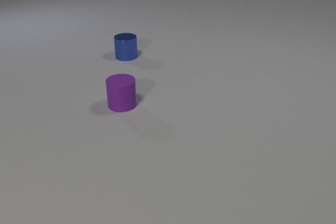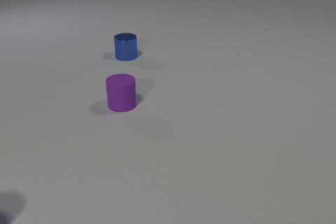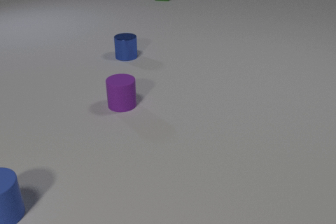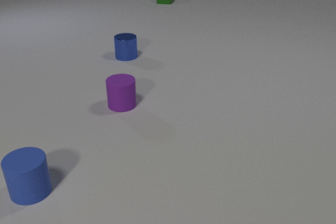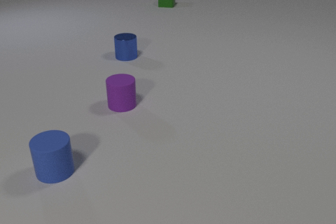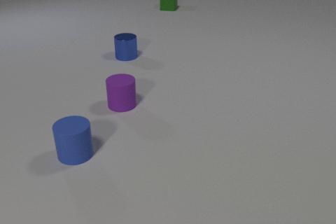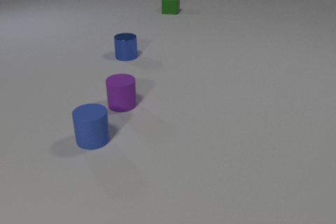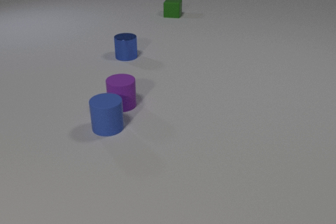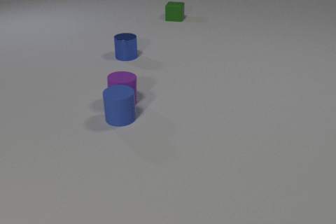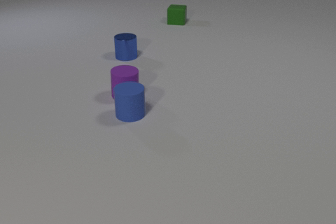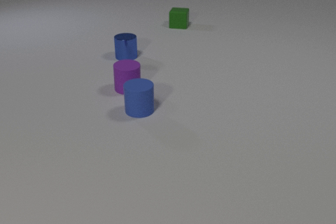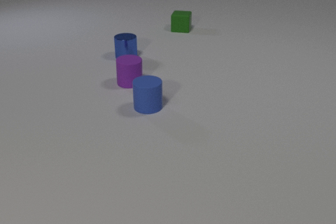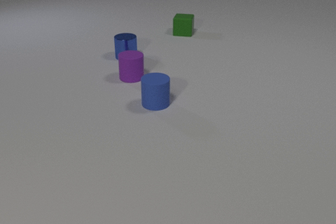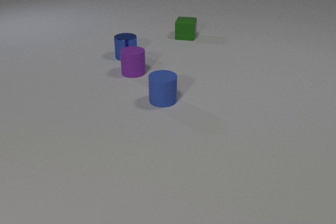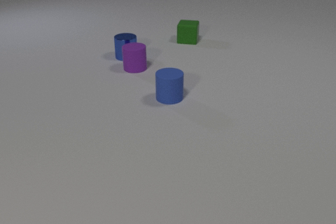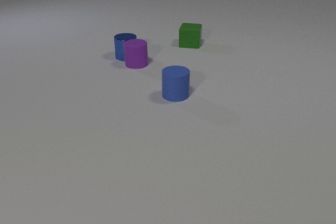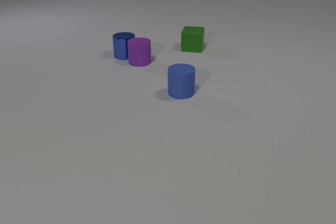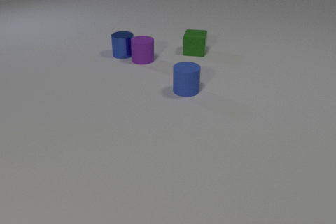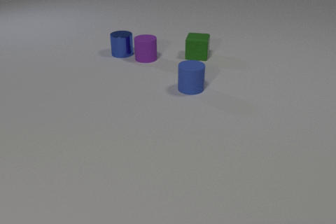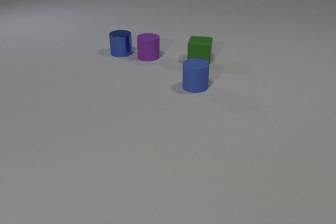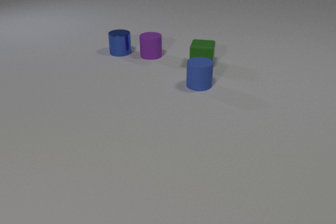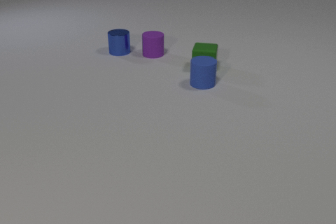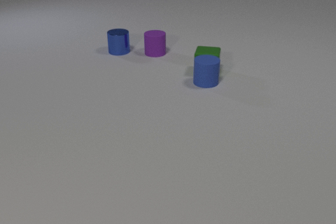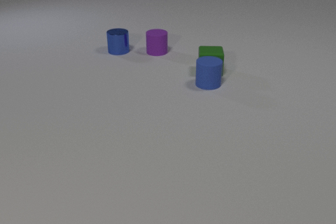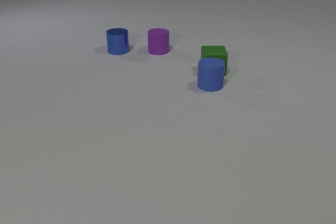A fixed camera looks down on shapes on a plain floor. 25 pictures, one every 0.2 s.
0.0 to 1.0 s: The blue rubber cylinder comes in at the left edge, slides to the right and away from the camera. The green rubber cube comes in at the top edge, slides toward the camera.
1.0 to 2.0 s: The blue rubber cylinder slides away from the camera and to the right. The purple rubber cylinder slides away from the camera. The green rubber cube slides toward the camera. The blue rubber cylinder and the purple rubber cylinder collide.
2.0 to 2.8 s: The blue rubber cylinder slides to the right and away from the camera. The purple rubber cylinder slides away from the camera. The green rubber cube slides toward the camera.
2.8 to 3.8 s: The blue rubber cylinder slides to the right and away from the camera. The purple rubber cylinder slides away from the camera and to the right. The blue metal cylinder slides away from the camera and to the left. The green rubber cube slides toward the camera. The purple rubber cylinder and the blue metal cylinder collide.
3.8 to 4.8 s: The blue rubber cylinder slides to the right. The purple rubber cylinder slides away from the camera and to the right. The blue metal cylinder slides away from the camera. The green rubber cube slides toward the camera and to the right. The blue rubber cylinder and the green rubber cube collide.
Are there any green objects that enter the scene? yes.
How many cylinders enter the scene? 1.
What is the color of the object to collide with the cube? blue.
